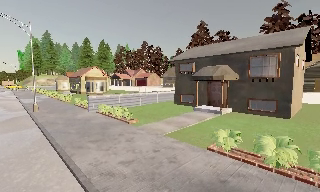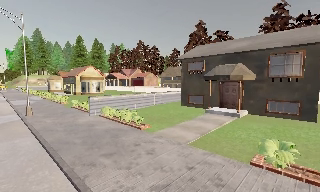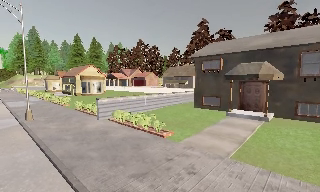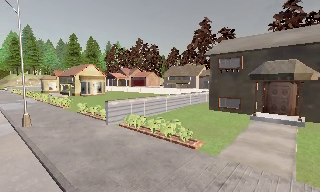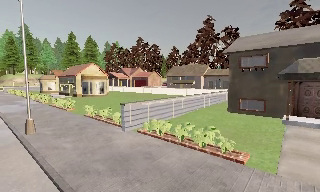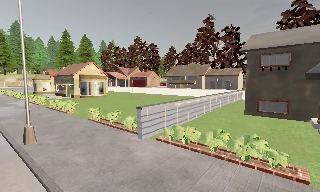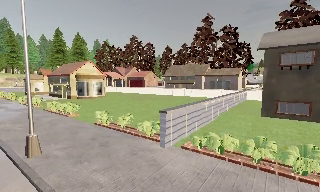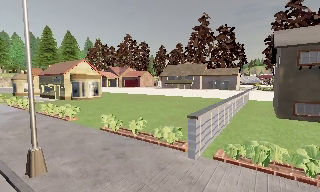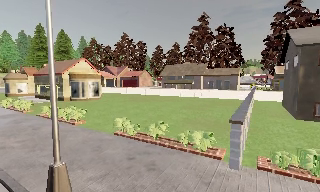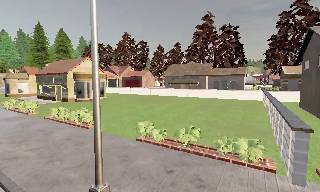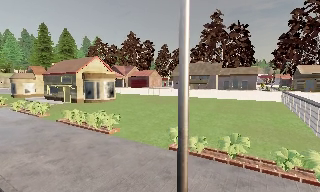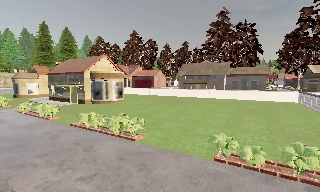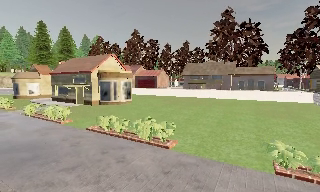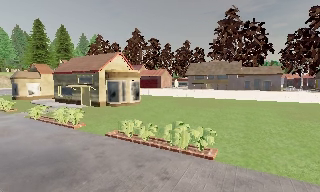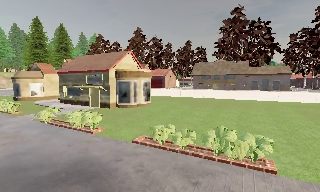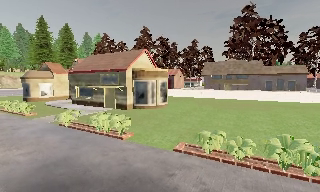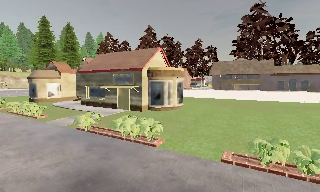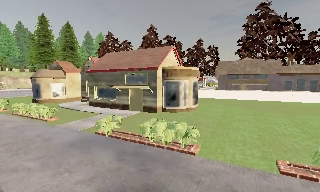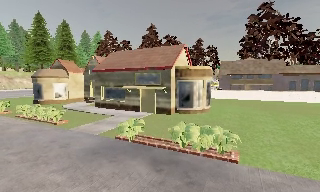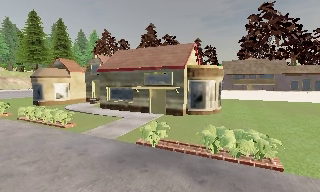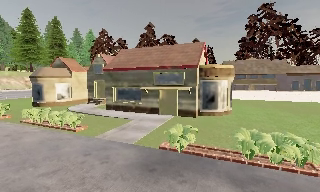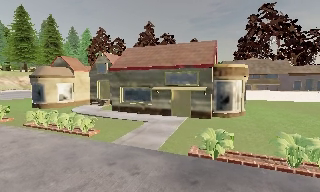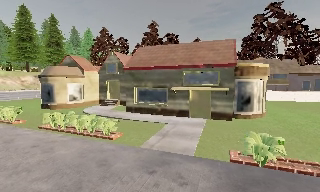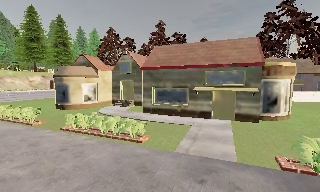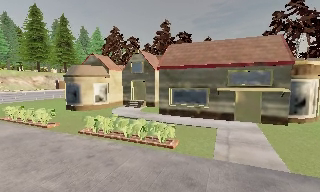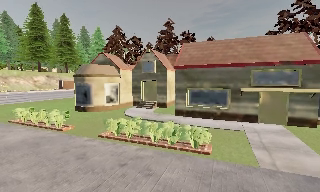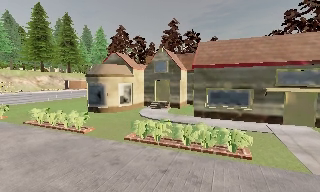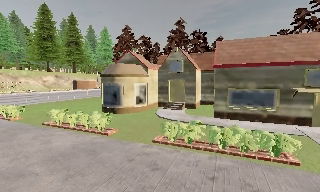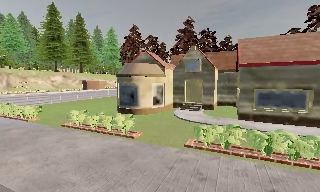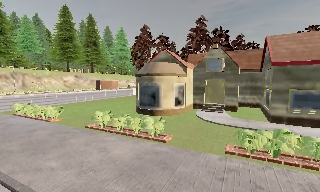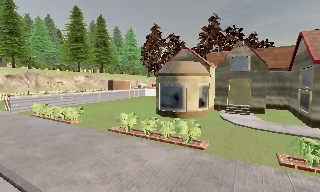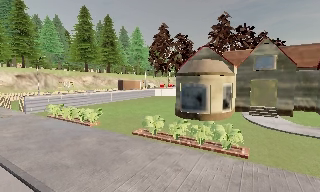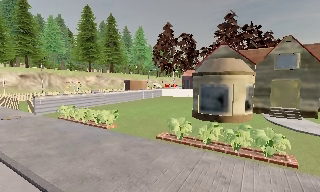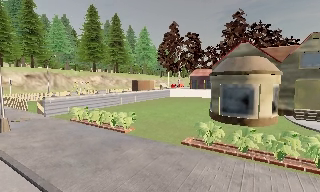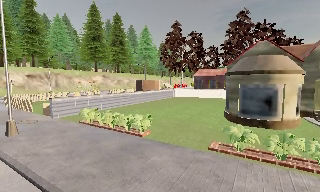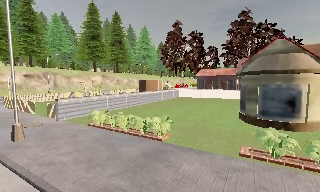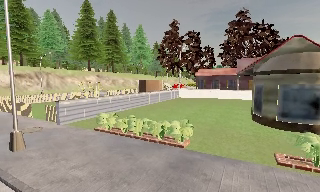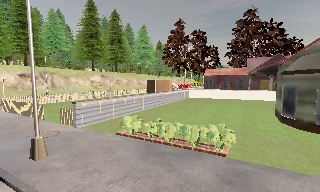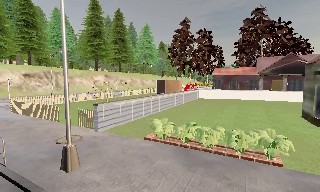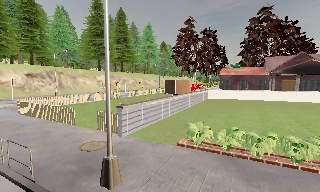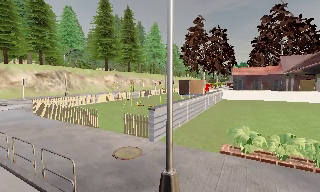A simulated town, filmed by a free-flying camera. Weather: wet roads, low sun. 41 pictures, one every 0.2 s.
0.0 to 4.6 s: The camera pans to its right, which is clockwise from overhead, by about 25 degrees. It travels to its left and forward, about 35 m, so close, fixed things drift to the right.
4.6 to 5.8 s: The camera travels to its left, about 8 m, so close, fixed things drift to the right.
5.8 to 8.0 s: The camera travels to its left and forward, about 15 m, so close, fixed things drift to the right.
The film runs forward here.
